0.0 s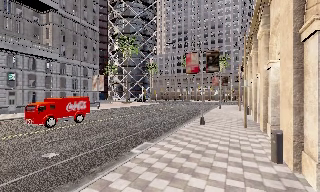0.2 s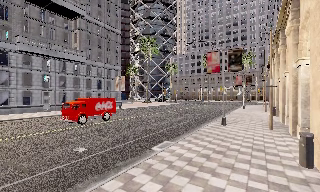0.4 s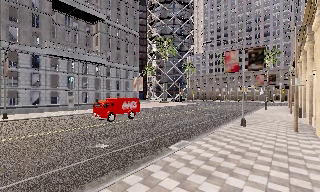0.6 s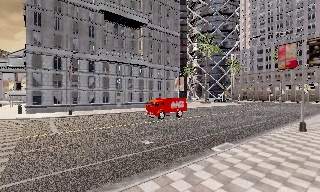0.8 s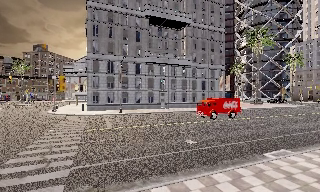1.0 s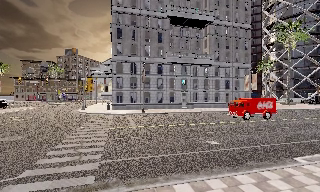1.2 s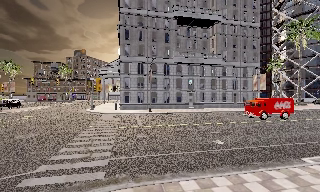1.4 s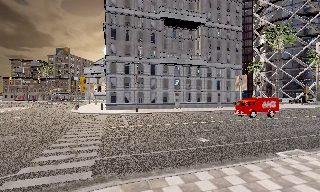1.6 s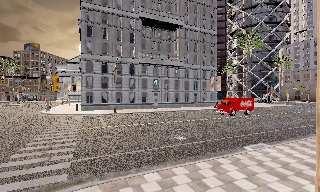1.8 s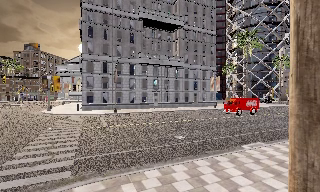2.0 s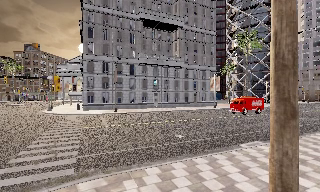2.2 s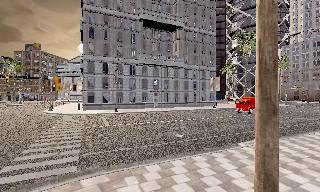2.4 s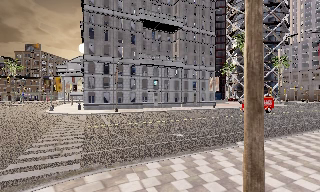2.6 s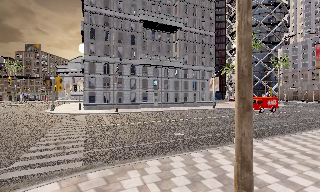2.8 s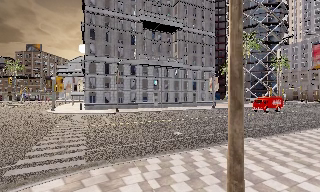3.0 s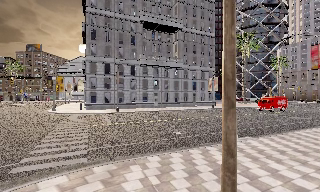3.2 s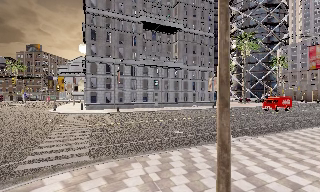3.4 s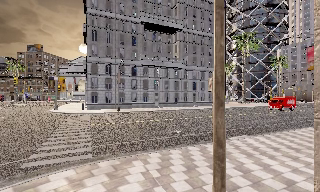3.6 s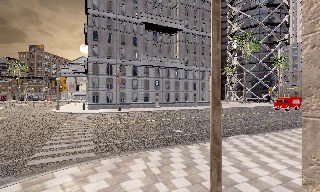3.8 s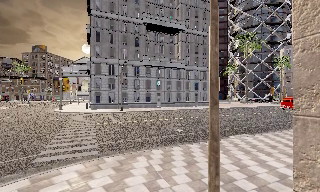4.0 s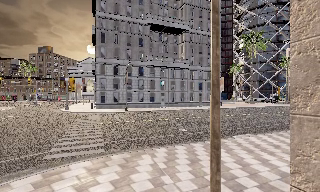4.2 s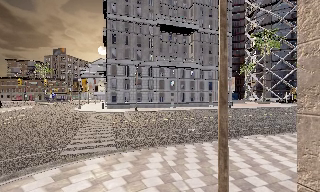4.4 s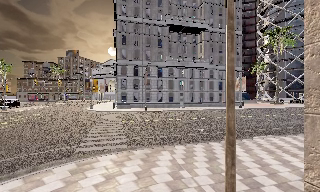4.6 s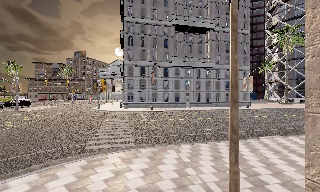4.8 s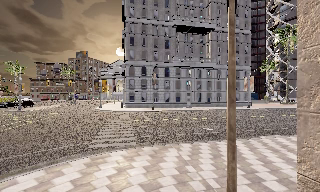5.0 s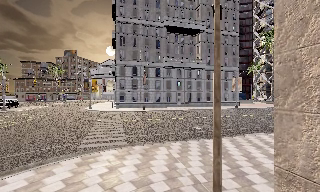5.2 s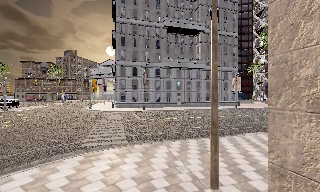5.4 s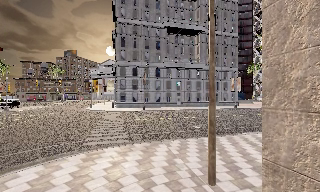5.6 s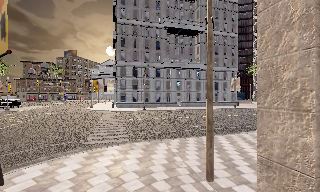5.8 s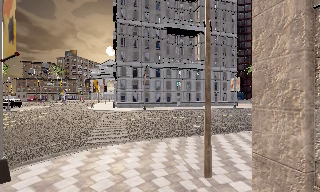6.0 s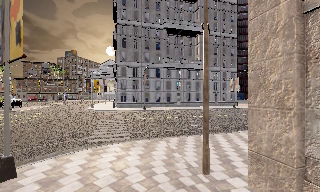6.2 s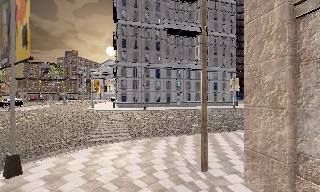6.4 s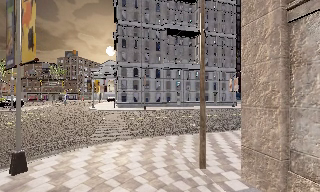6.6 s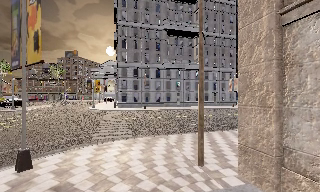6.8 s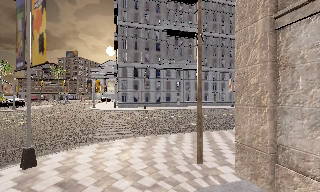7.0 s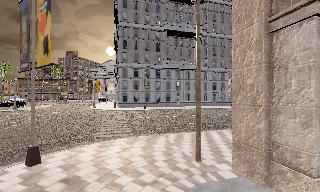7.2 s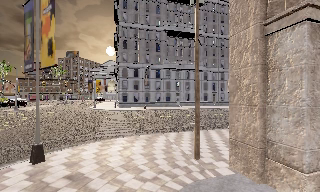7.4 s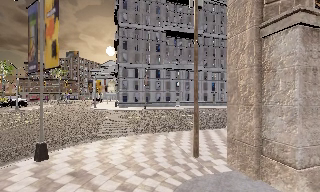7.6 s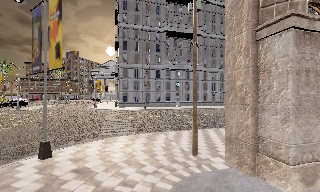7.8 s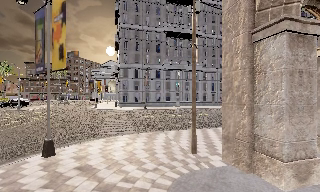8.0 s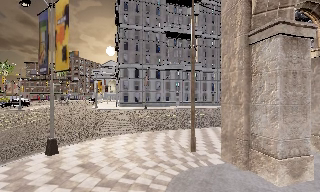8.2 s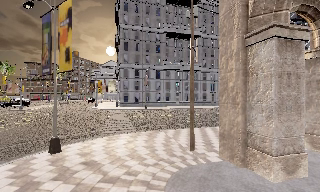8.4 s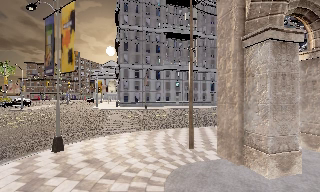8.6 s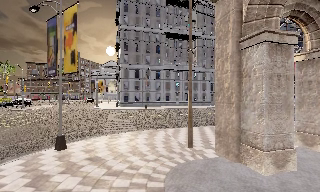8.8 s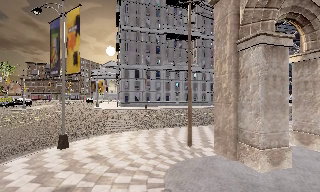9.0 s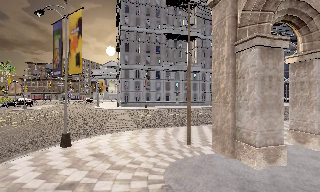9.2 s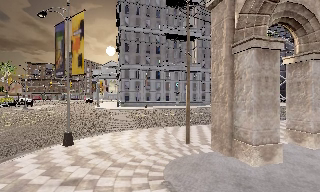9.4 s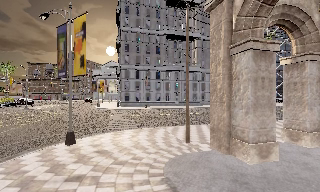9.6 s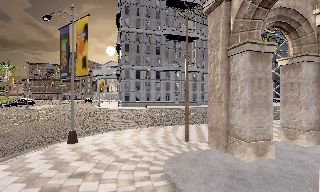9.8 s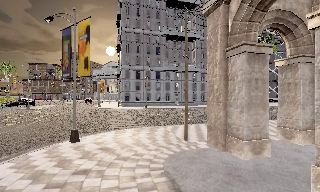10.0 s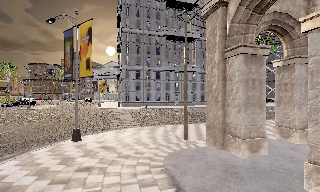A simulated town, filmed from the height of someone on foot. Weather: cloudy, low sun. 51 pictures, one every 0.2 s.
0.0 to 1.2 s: The camera swings to its left by about 55 degrees, and the scene slides to the right. It travels backward, about 1 m.
1.2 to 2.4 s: The scene slides to the left, as the camera pans about 10 degrees to its right. It travels backward, about 1 m, so what stands in front gets smaller.
2.4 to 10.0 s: The camera travels backward, about 8 m, so what stands in front gets smaller.
The film runs backward here.
